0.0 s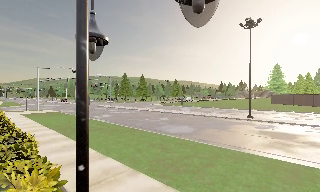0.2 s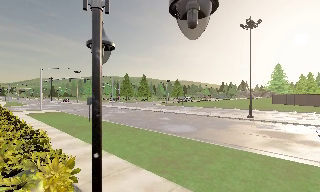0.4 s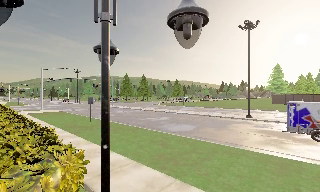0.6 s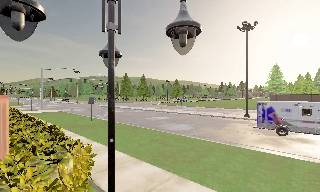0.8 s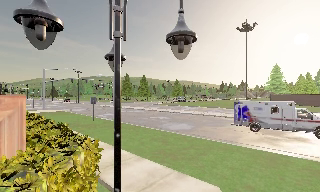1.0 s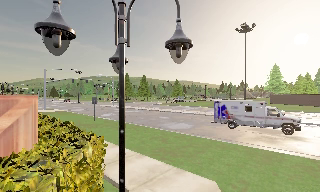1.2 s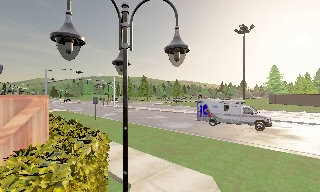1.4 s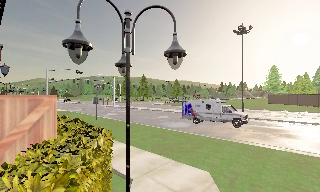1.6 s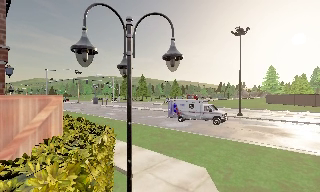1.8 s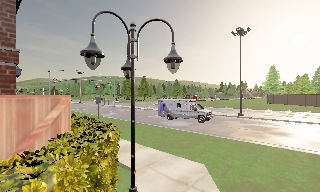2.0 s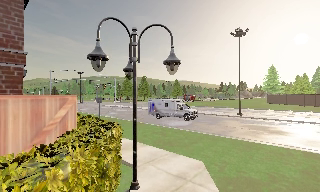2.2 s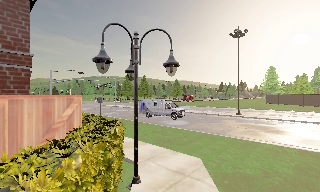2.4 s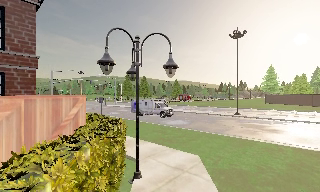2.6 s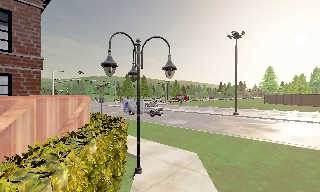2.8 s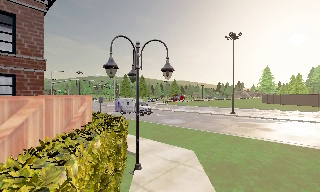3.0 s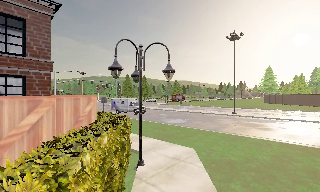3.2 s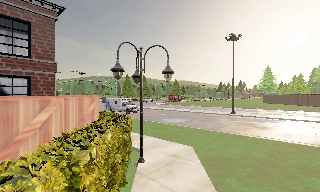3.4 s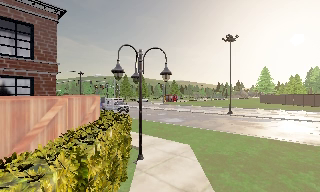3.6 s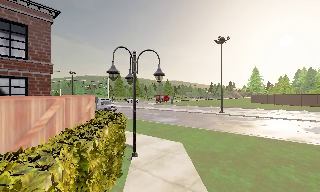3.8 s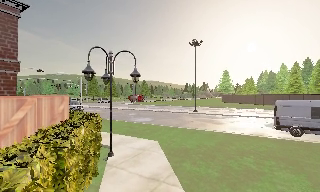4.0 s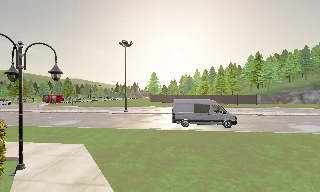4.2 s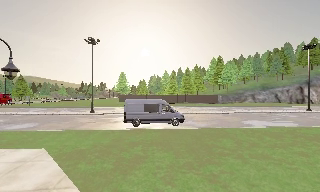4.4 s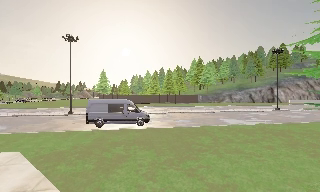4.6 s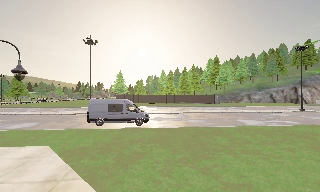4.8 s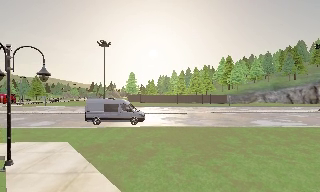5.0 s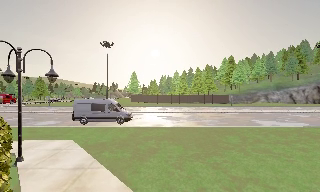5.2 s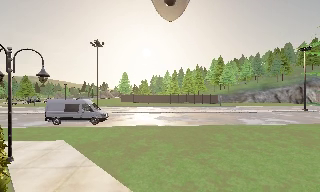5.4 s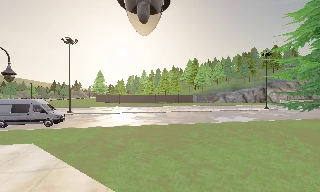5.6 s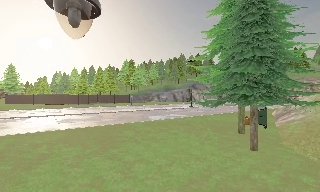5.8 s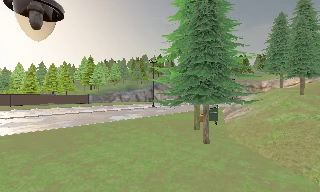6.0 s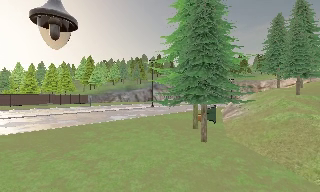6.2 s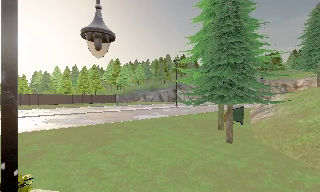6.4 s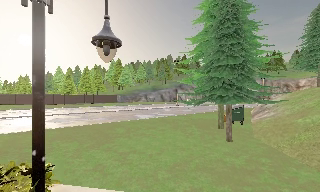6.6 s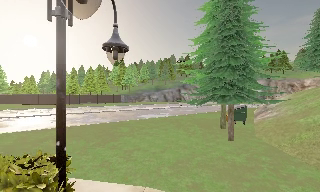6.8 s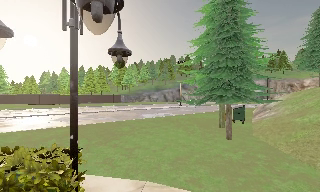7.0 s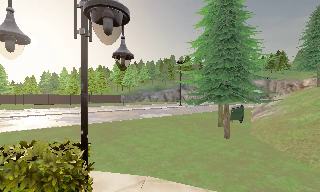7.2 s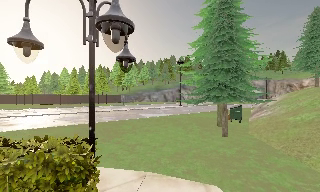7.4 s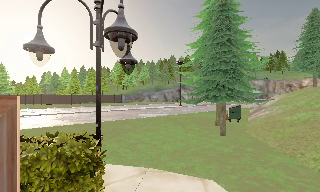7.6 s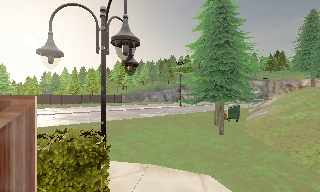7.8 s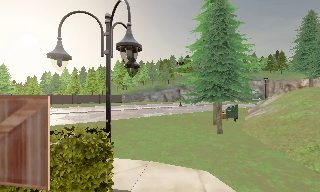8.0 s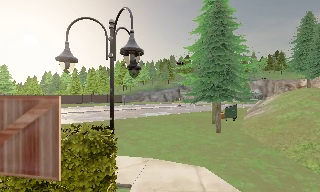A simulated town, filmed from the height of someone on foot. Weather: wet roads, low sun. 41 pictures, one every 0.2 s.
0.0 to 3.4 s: The camera travels backward, about 5 m, so what stands in front gets smaller.
3.4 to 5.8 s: The camera swings to its right by about 90 degrees, and the scene slides to the left. It travels backward, about 3.5 m.
5.8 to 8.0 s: The camera travels backward, about 3 m, so what stands in front gets smaller.
The film runs backward here.
